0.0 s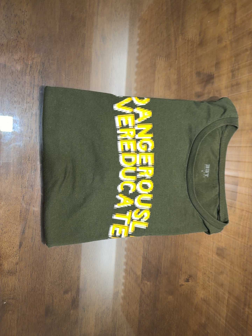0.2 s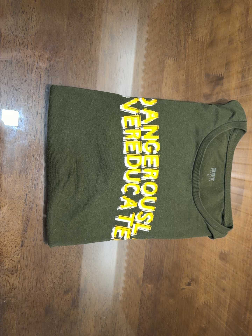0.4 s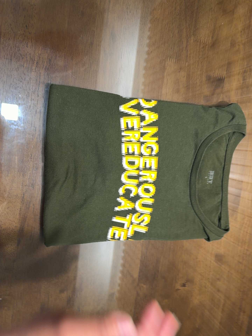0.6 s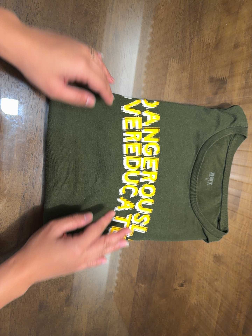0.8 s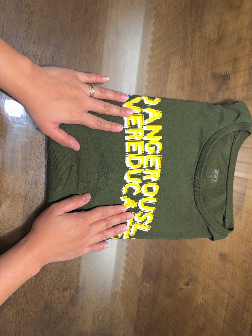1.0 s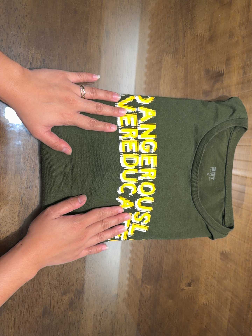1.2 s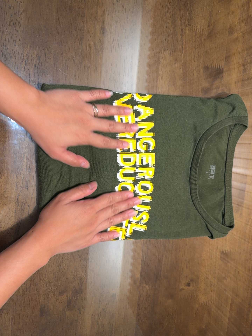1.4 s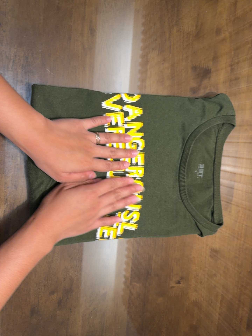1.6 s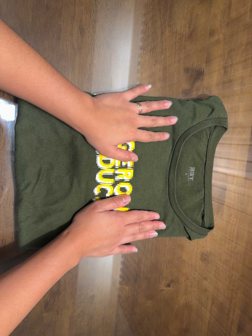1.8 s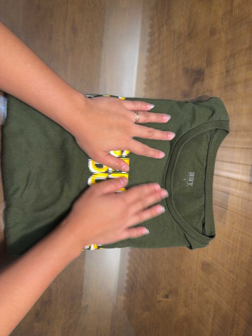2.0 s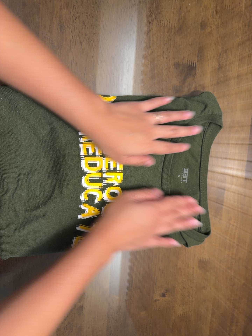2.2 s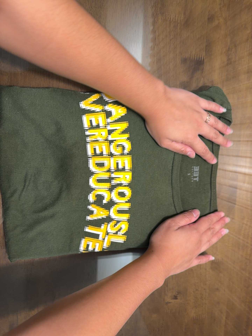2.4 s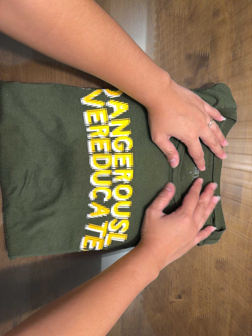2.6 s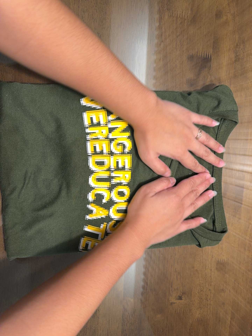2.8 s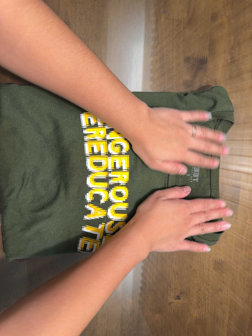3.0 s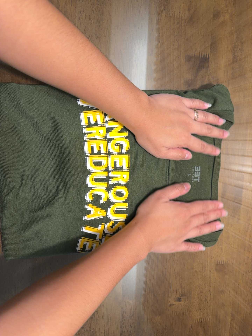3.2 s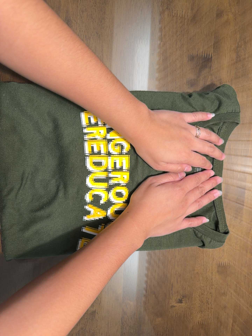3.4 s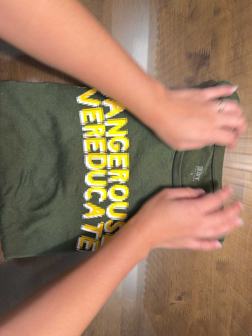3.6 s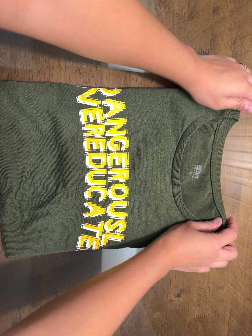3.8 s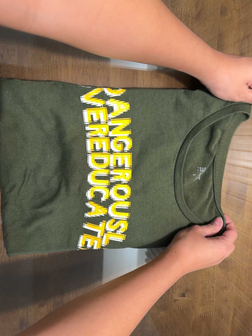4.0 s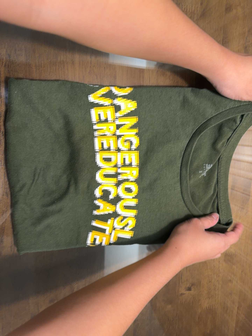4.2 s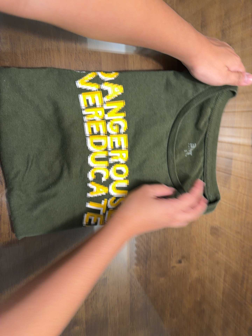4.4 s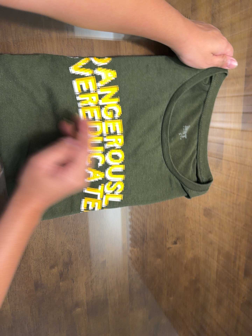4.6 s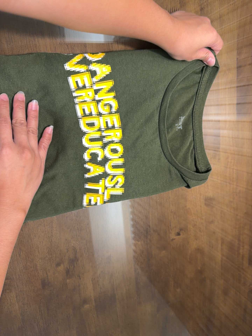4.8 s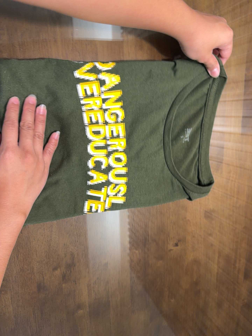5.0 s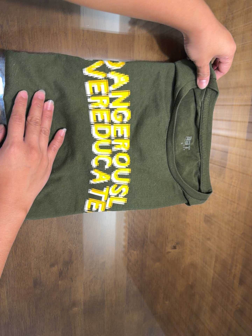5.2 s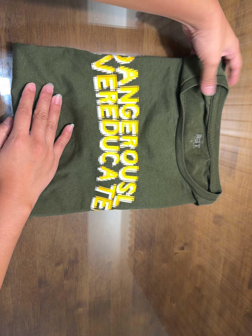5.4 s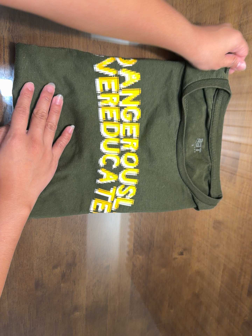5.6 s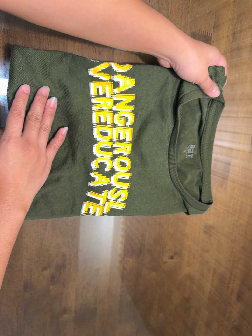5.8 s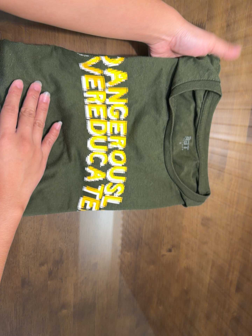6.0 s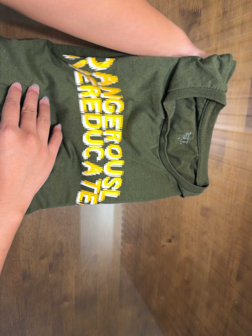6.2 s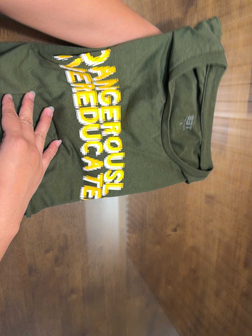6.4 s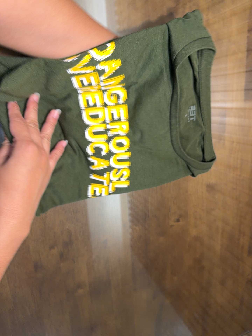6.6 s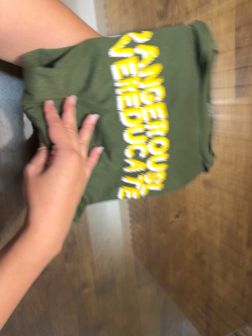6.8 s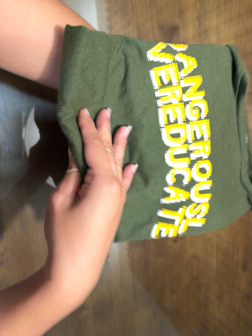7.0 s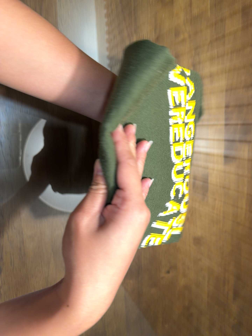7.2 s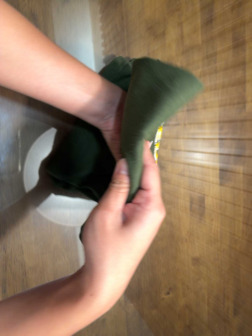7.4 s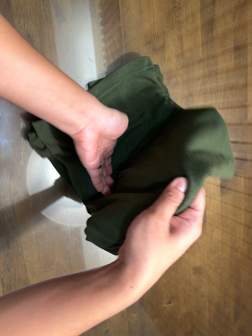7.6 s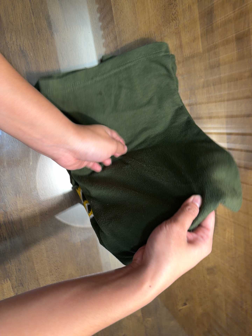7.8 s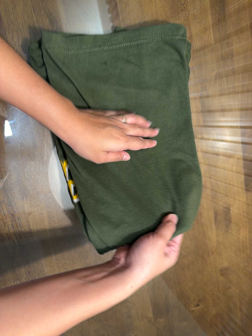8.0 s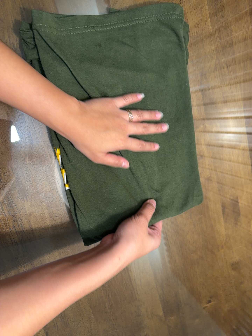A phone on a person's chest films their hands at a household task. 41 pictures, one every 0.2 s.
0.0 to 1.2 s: The camera shifts only a little, or ends up much as it began.
1.2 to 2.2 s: The camera travels to its right, about 7 cm.
2.2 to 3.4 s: The camera keeps its place and its aim.
3.4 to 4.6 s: The camera rolls about its line of sight by about 10 degrees, and the scene rotates counterclockwise.
4.6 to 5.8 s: The camera rolls about its line of sight by about 10 degrees, and the scene rotates clockwise.
5.8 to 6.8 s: The camera rolls about its line of sight by about 10 degrees, and the scene rotates counterclockwise.
6.8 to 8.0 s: The camera travels toward the top of its view, about 18 cm, so close, fixed things drift downward. It rolls about its line of sight by about 10 degrees, and the scene rotates counterclockwise.
The film runs backward here.
